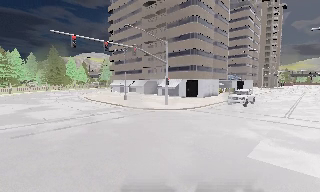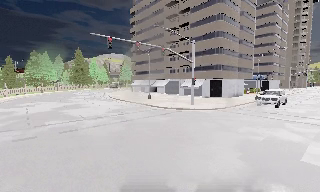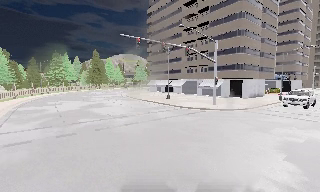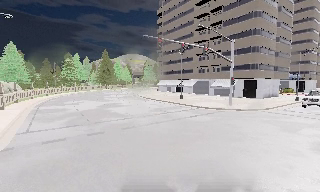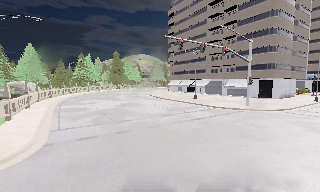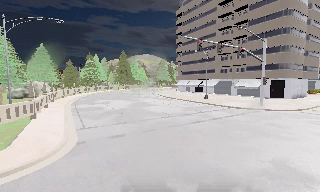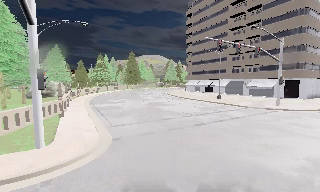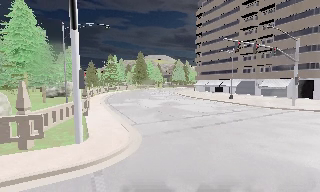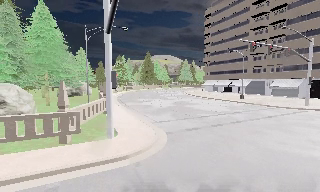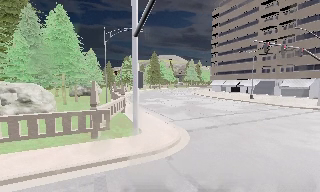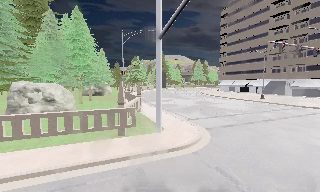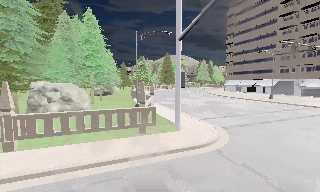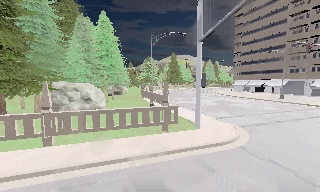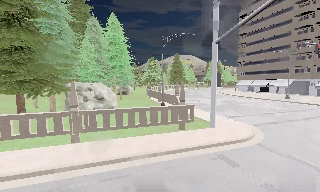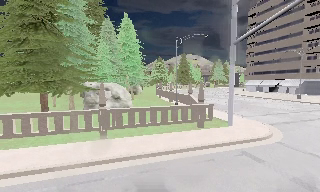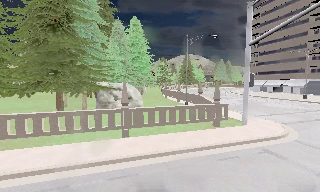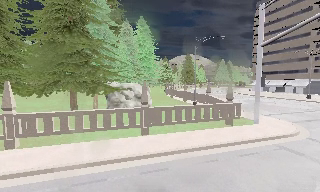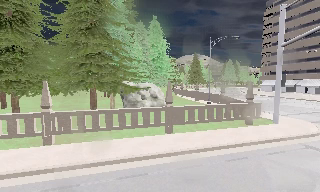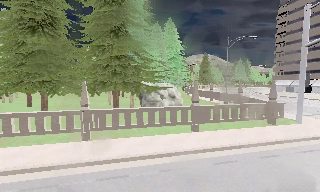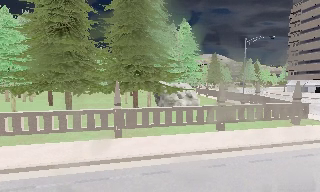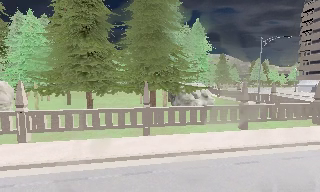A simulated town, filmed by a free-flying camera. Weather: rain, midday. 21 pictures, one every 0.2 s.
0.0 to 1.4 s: The camera swings to its left by about 20 degrees, and the scene slides to the right. It travels to its left, about 9 m, so close, fixed things drift to the right.
1.4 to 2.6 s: The camera travels to its left and backward, about 6 m, so close, fixed things drift to the right.
2.6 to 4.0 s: The camera travels to its left, about 8 m, so close, fixed things drift to the right.
The film runs forward here.
